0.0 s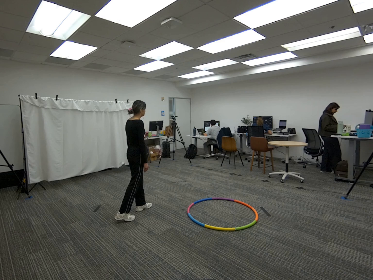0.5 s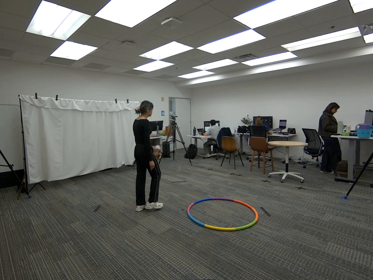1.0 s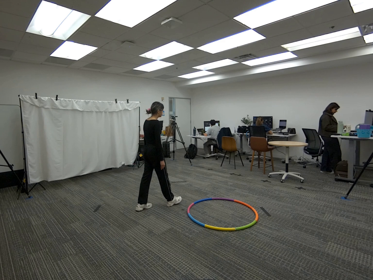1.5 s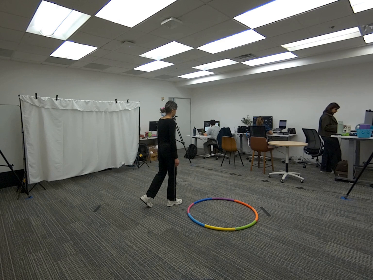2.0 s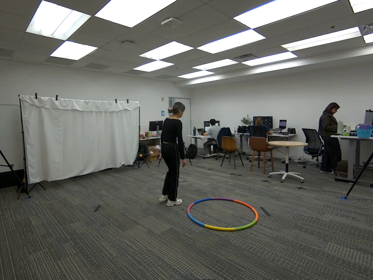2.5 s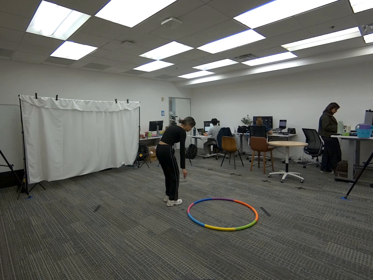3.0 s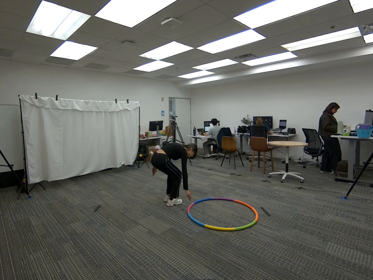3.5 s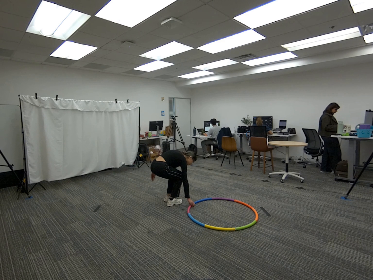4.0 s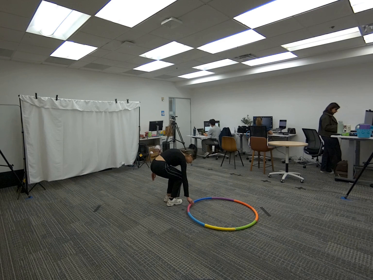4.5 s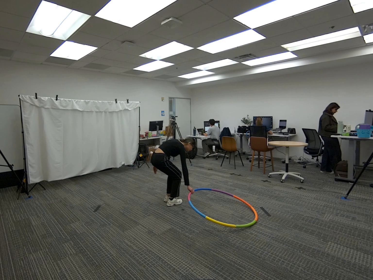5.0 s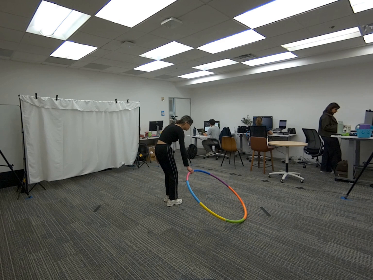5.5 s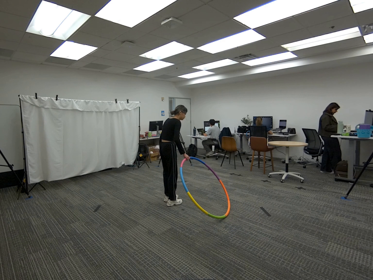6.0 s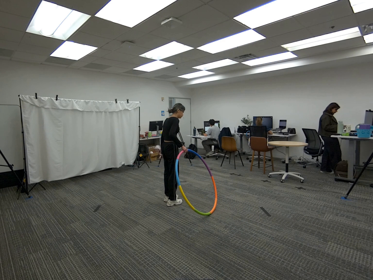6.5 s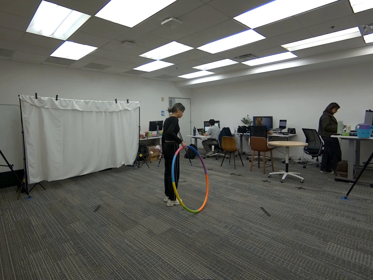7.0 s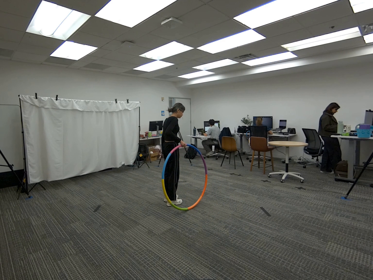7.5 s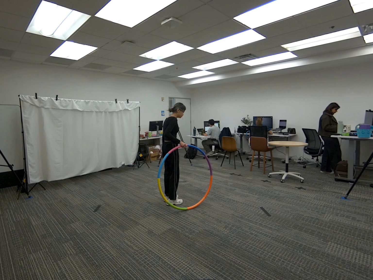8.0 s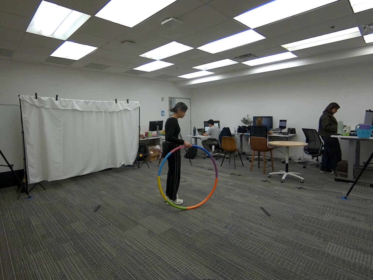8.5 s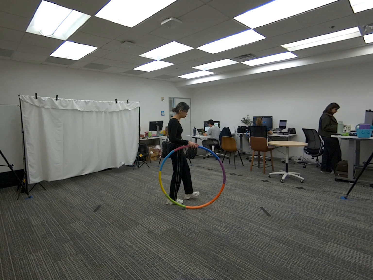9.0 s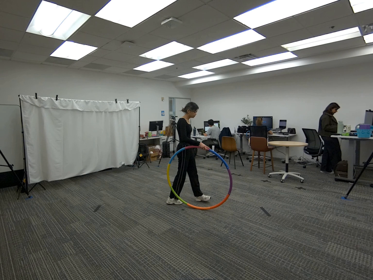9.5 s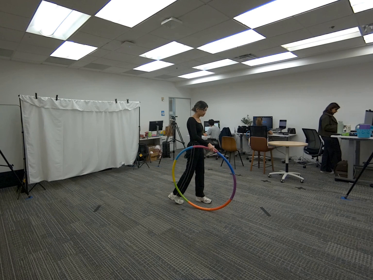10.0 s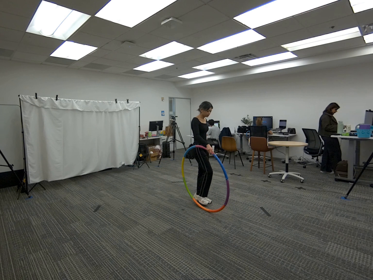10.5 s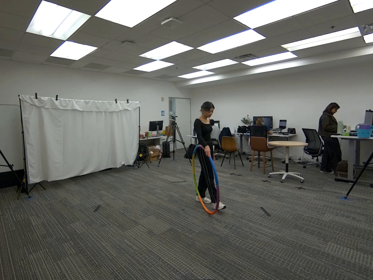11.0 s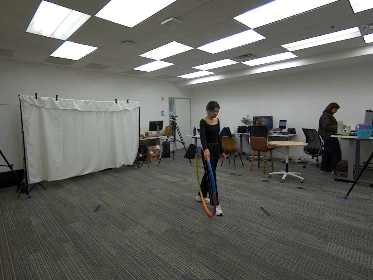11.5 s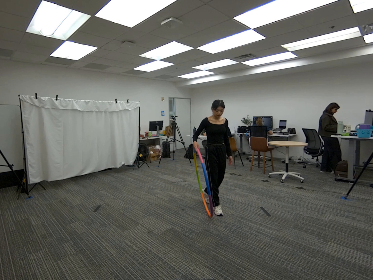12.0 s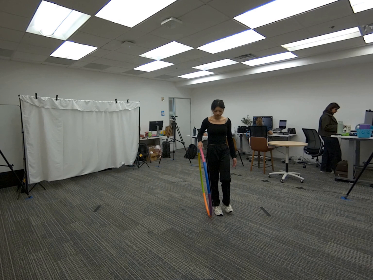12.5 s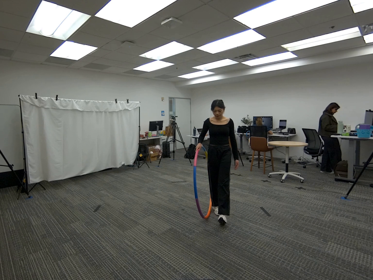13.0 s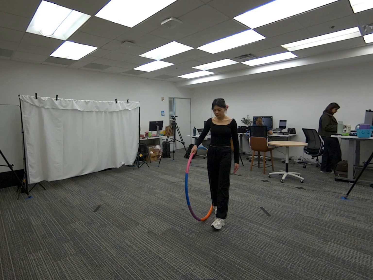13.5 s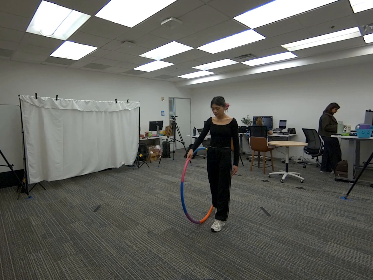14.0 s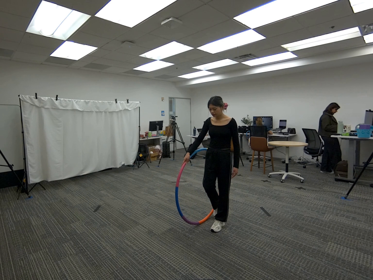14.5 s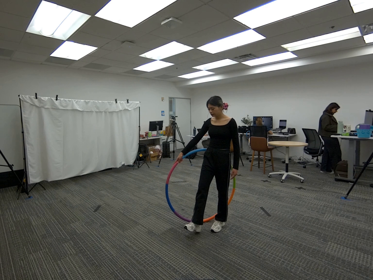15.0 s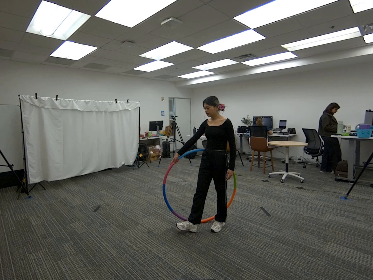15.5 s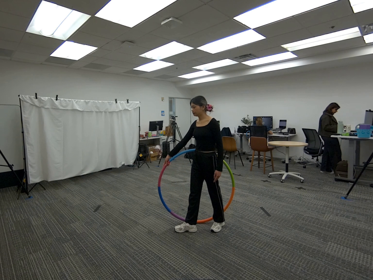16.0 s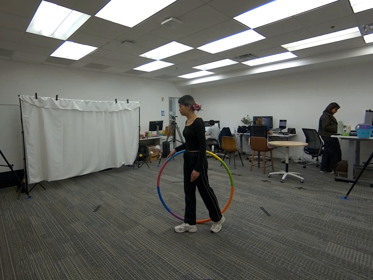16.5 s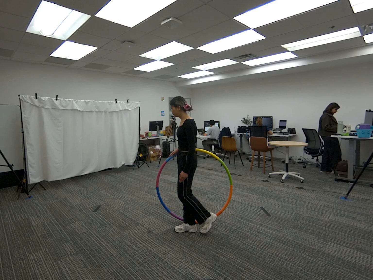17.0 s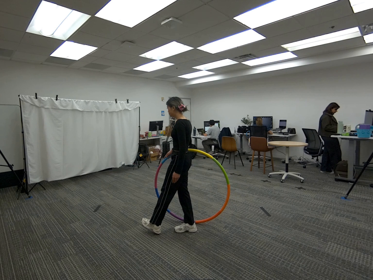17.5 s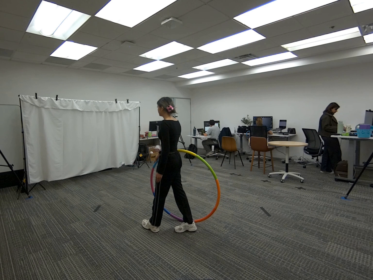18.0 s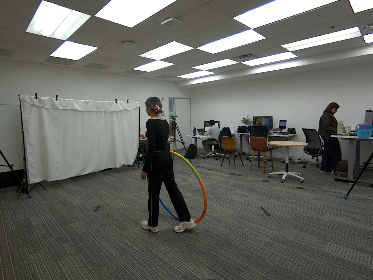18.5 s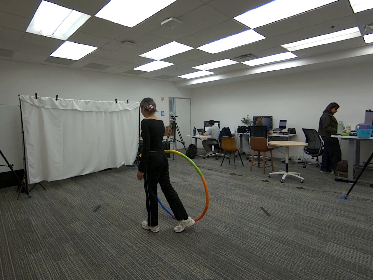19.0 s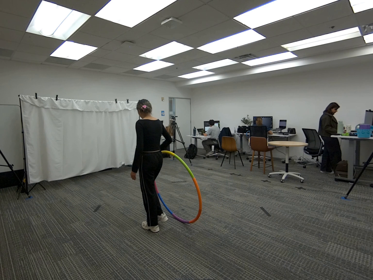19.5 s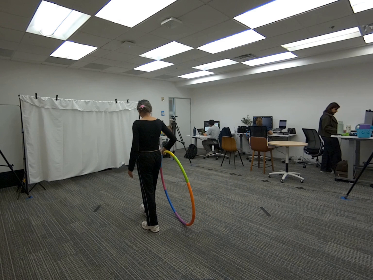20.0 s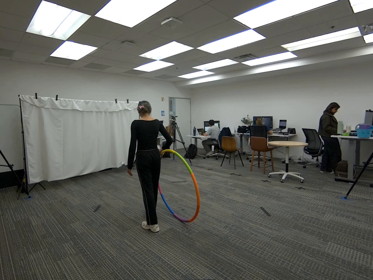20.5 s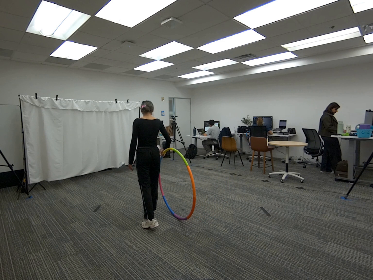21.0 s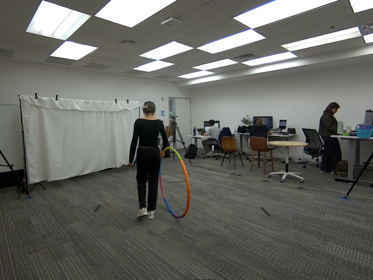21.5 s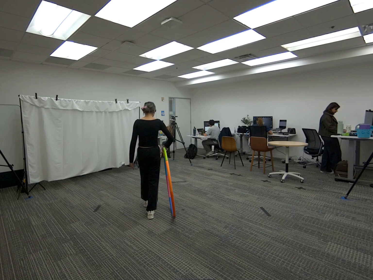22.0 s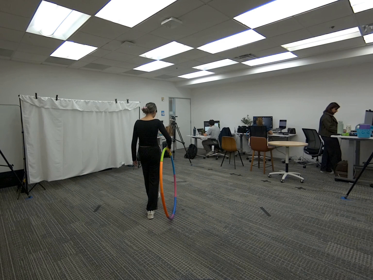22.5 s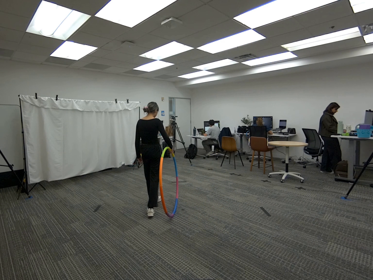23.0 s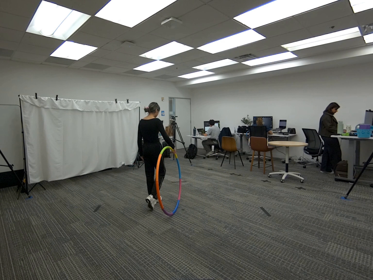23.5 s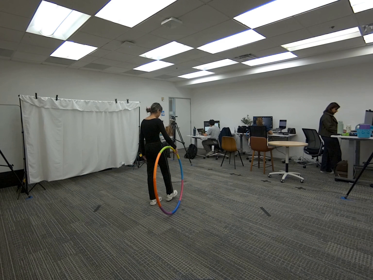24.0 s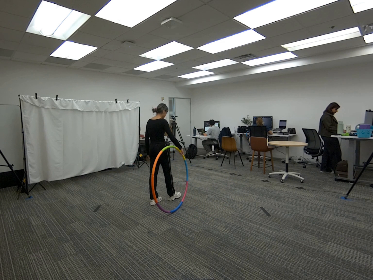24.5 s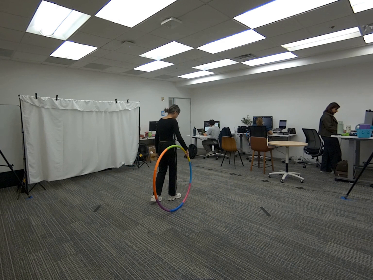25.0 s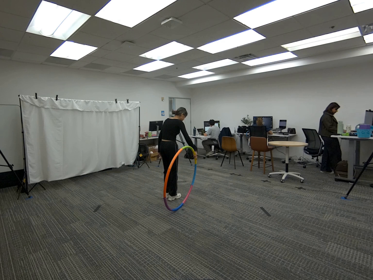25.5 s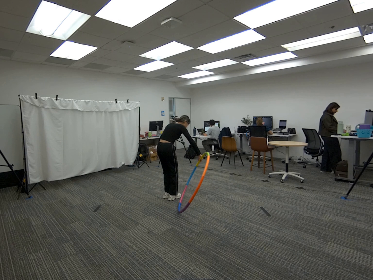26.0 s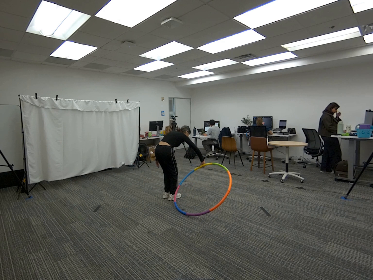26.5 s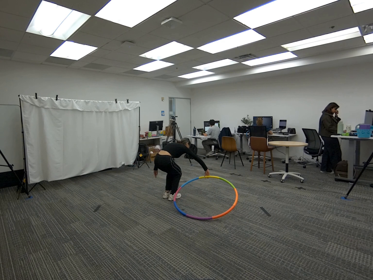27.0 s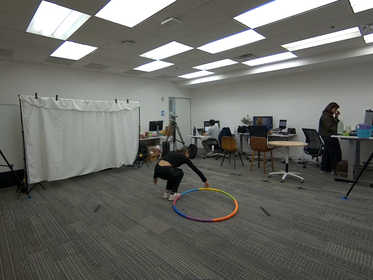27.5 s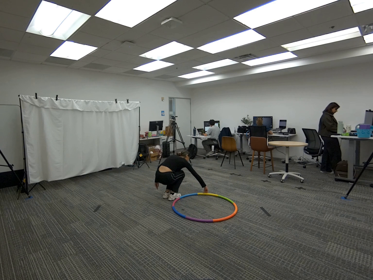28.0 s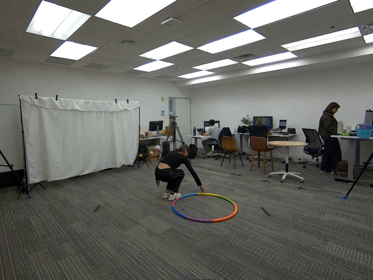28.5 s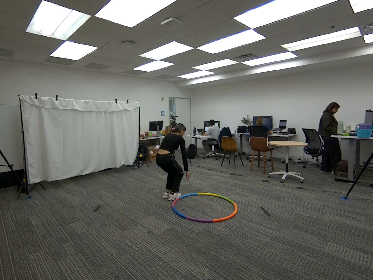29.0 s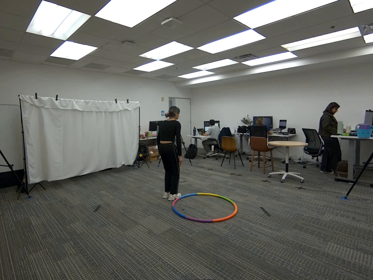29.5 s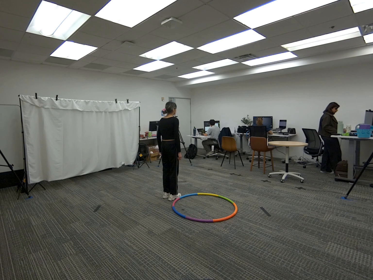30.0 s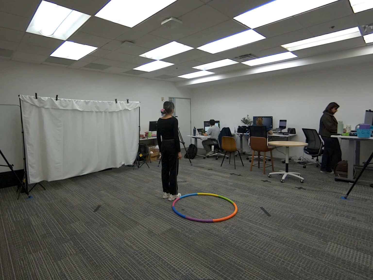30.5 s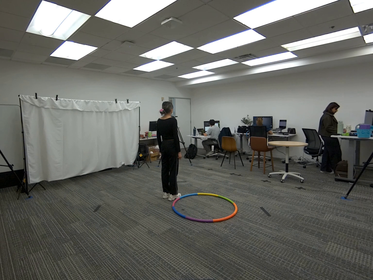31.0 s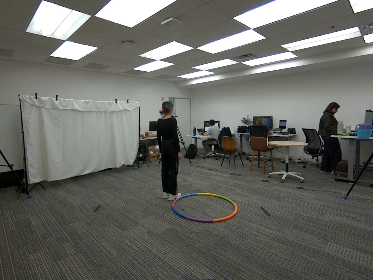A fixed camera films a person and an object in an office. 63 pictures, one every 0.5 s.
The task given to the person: Walk over to the hula hoop on the floor pick up the hula hoop using one hand and stand the hula hoop on floor and roll it in different directions.
